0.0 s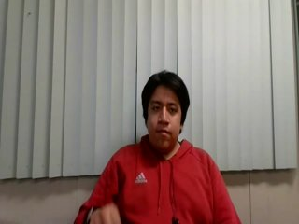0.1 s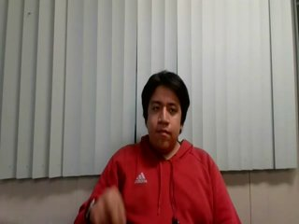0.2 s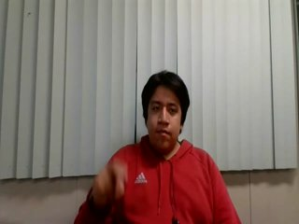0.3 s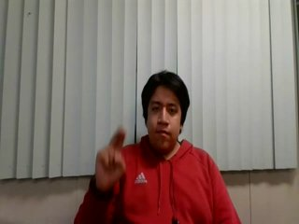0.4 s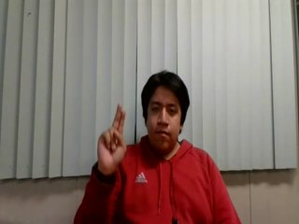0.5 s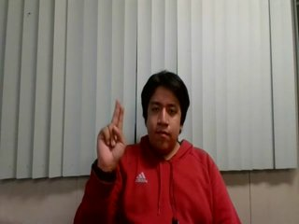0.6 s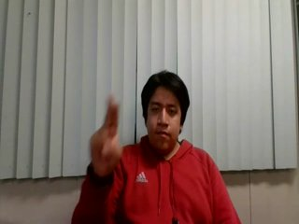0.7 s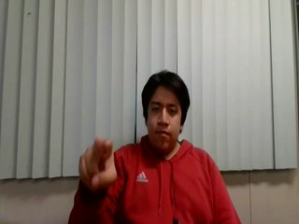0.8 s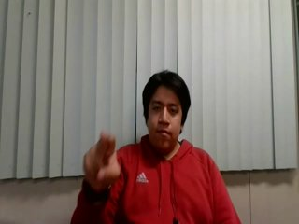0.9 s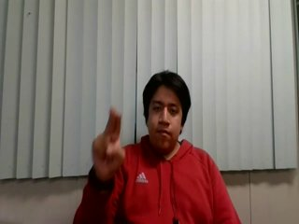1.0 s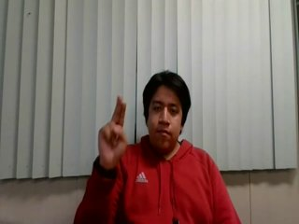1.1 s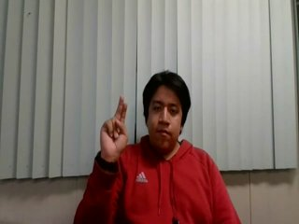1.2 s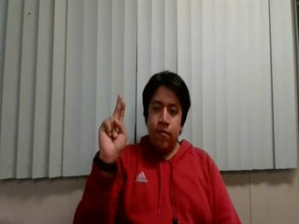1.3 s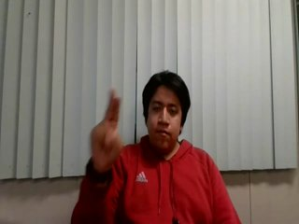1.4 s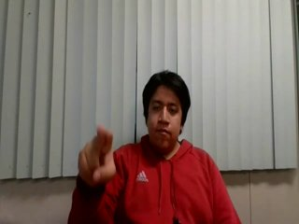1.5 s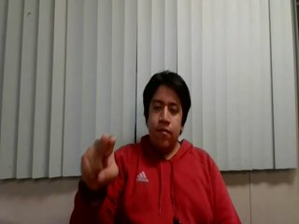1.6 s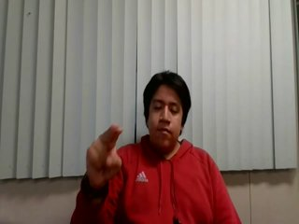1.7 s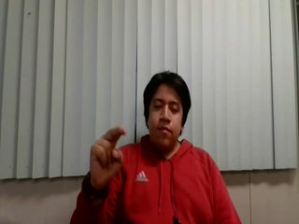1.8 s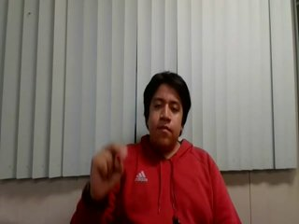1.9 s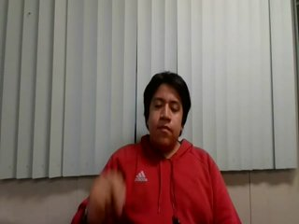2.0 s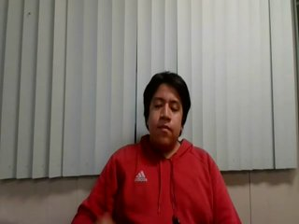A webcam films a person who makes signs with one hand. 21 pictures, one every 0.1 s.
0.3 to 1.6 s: Double click with two fingers.
1.7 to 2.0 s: Non-gesture.
